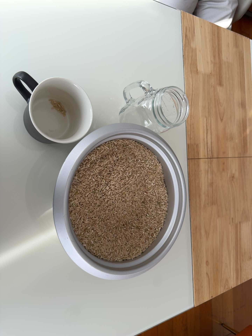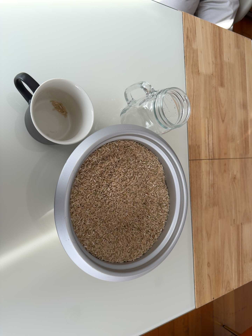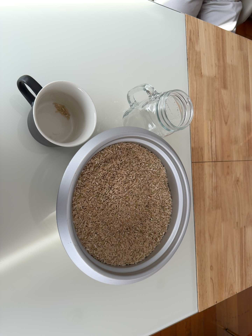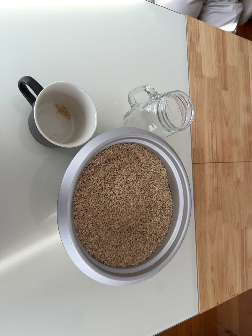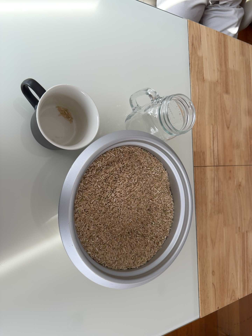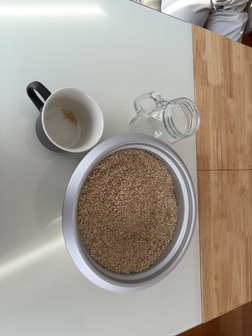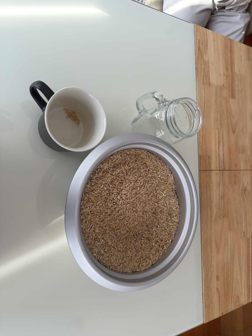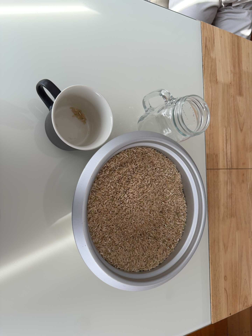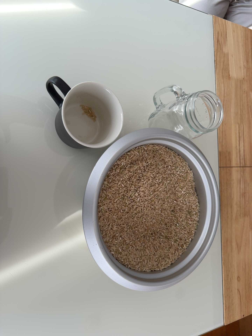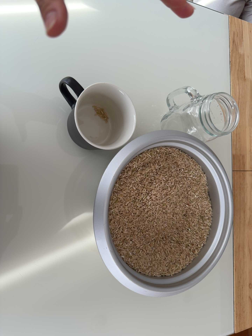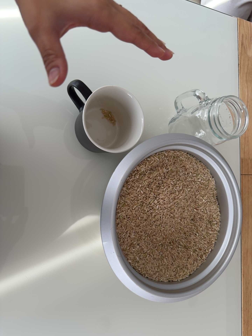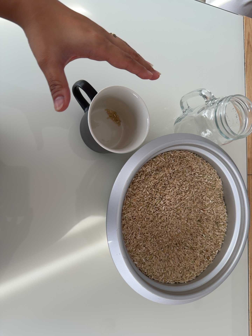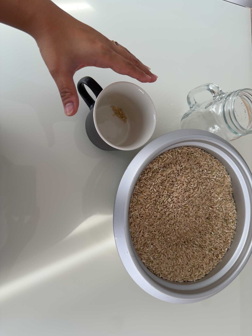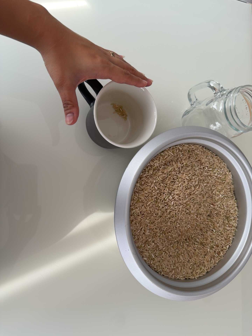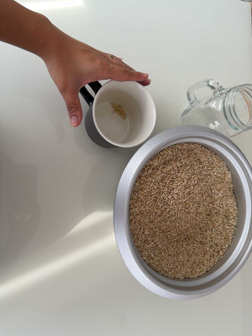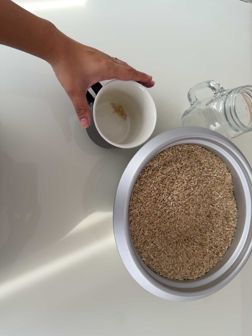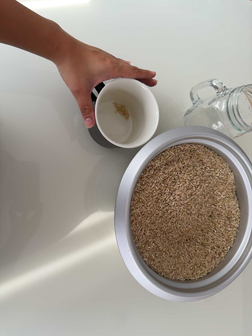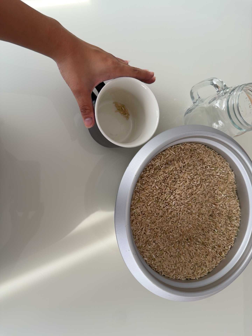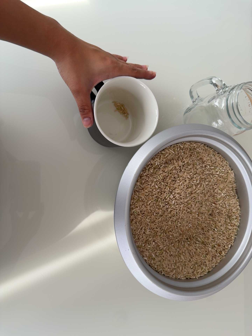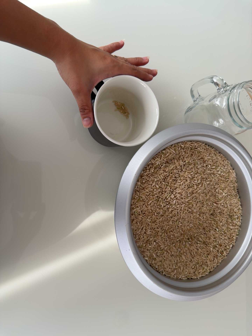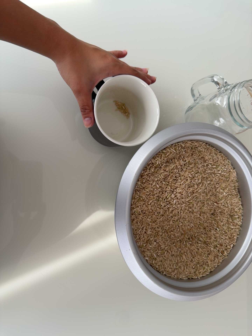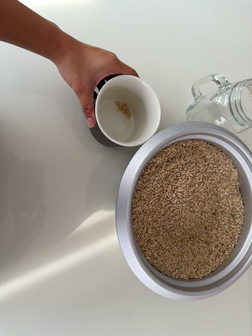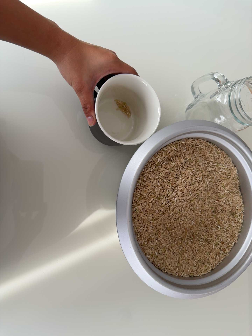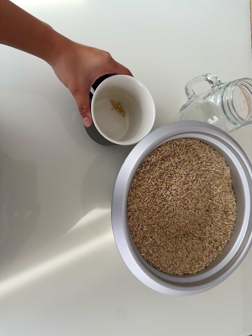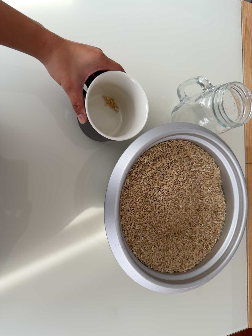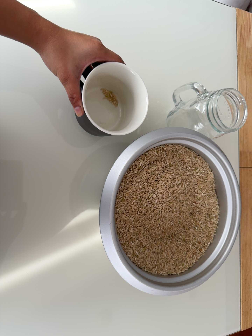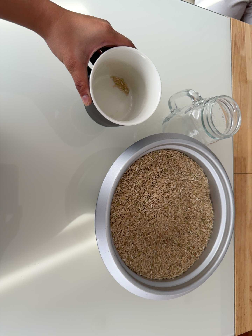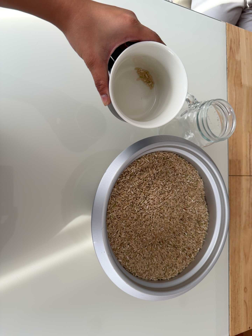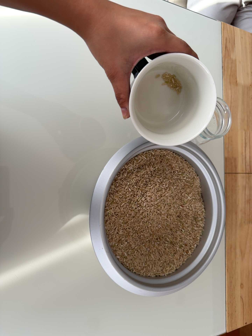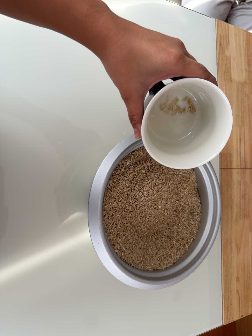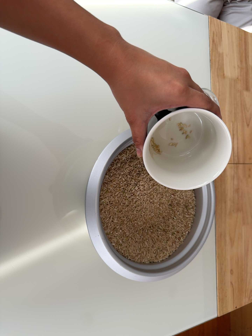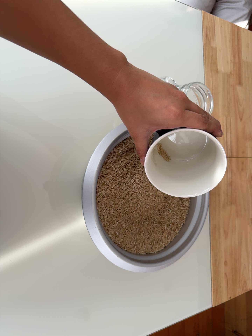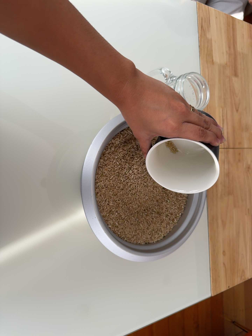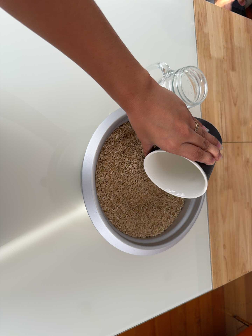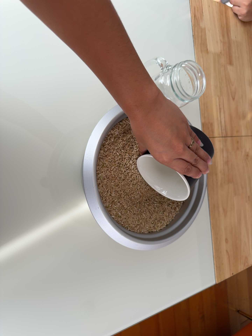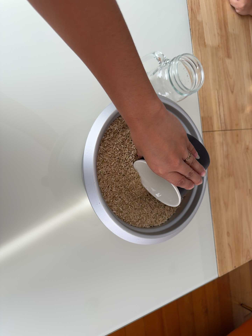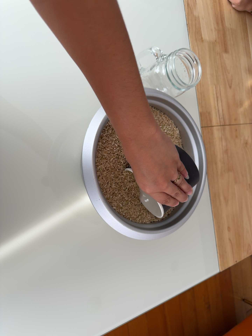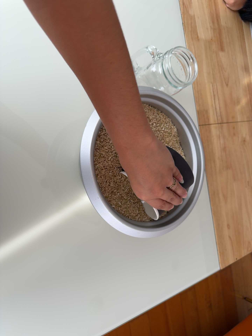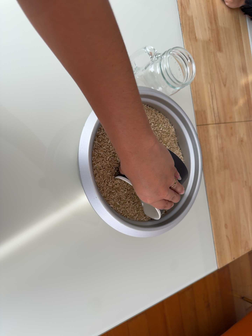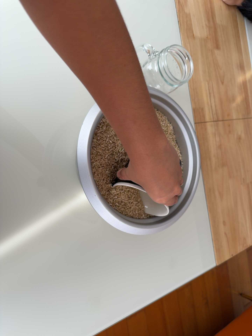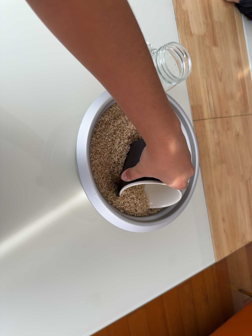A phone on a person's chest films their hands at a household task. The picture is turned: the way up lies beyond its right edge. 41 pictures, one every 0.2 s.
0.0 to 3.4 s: The scene slides to the right, as the camera pans about 10 degrees to its left.
3.4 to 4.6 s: The camera keeps its place and its aim.
4.6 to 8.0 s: The scene slides to the left, as the camera pans about 10 degrees to its right. It travels toward the bottom of its view, about 7 cm, so close, fixed things drift upward. It rolls about its line of sight by about 10 degrees, and the scene rotates counterclockwise.
The film runs forward here.
